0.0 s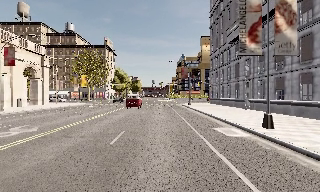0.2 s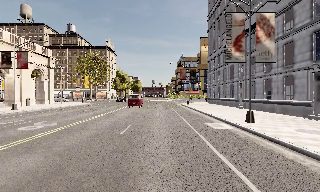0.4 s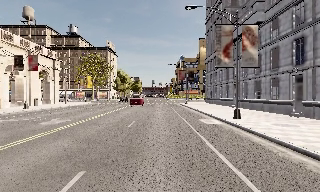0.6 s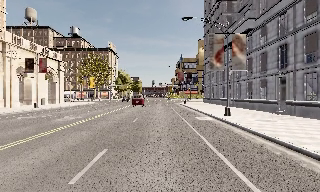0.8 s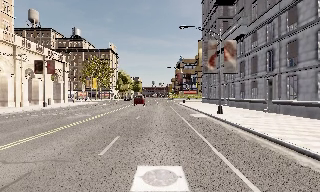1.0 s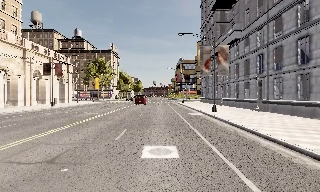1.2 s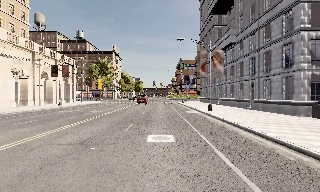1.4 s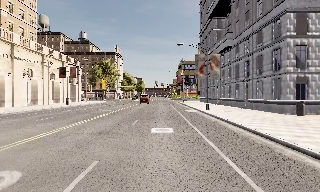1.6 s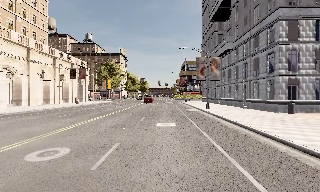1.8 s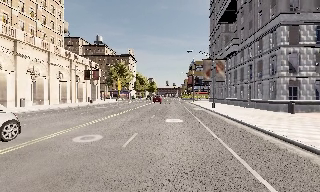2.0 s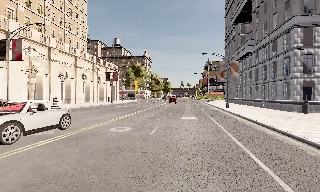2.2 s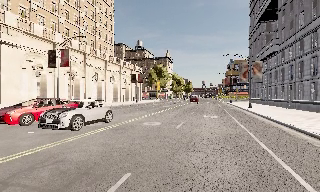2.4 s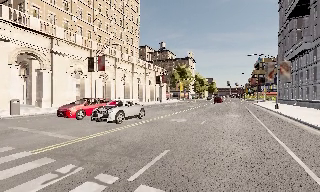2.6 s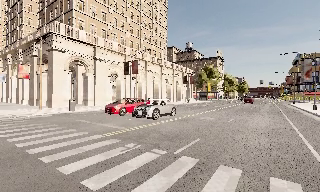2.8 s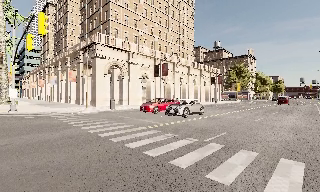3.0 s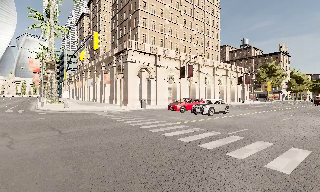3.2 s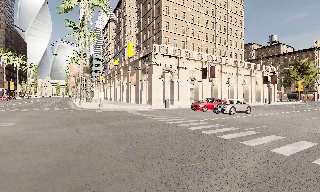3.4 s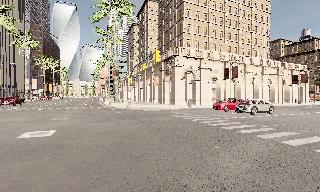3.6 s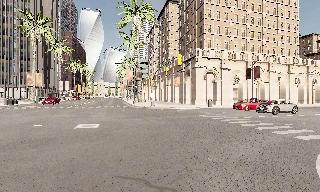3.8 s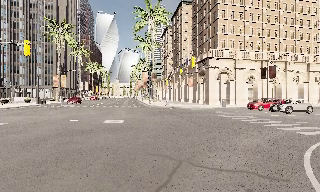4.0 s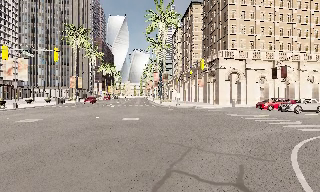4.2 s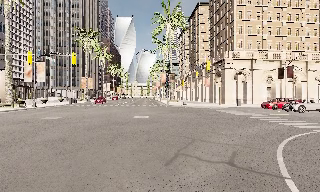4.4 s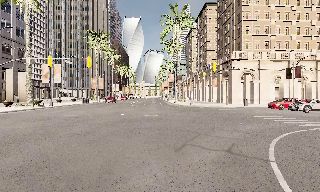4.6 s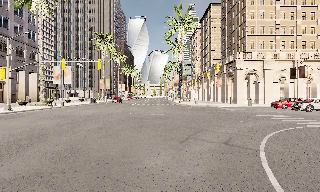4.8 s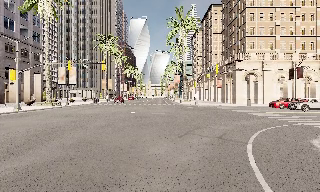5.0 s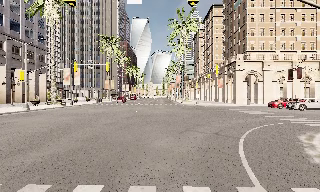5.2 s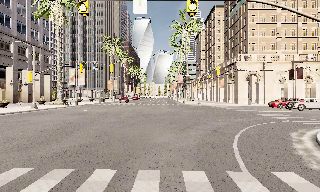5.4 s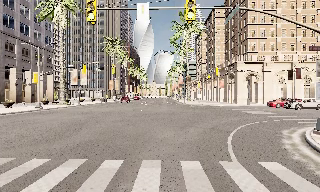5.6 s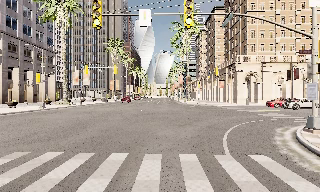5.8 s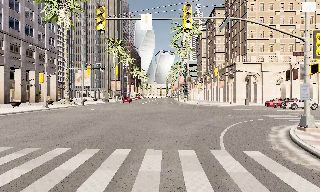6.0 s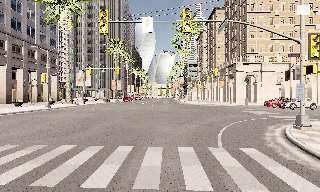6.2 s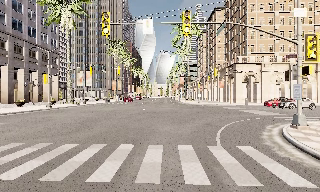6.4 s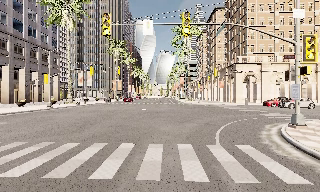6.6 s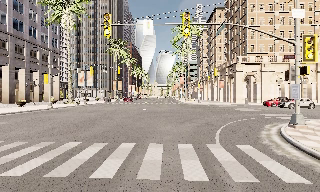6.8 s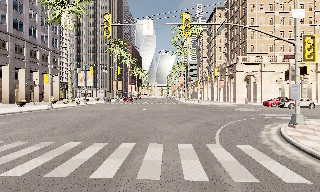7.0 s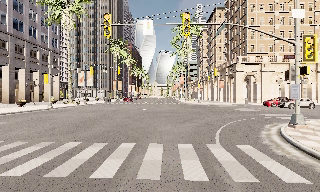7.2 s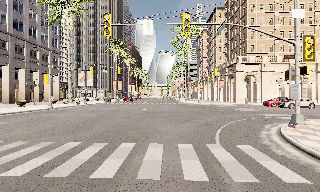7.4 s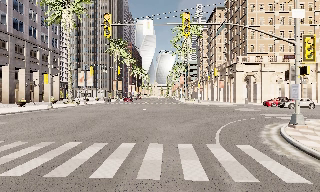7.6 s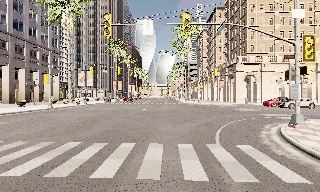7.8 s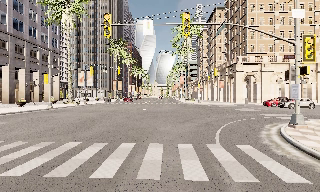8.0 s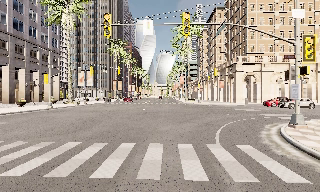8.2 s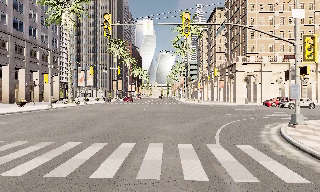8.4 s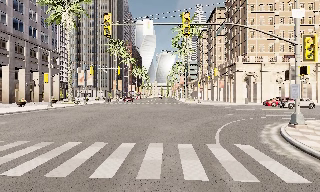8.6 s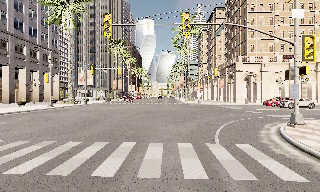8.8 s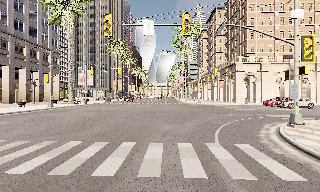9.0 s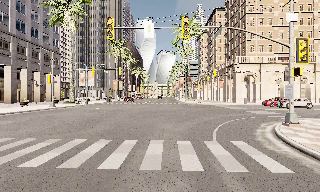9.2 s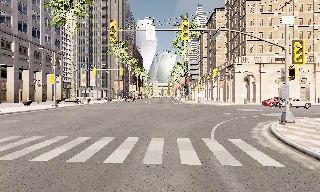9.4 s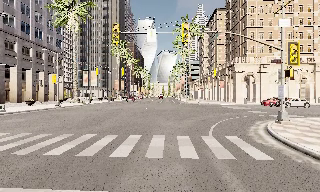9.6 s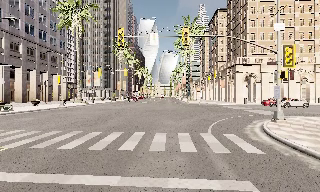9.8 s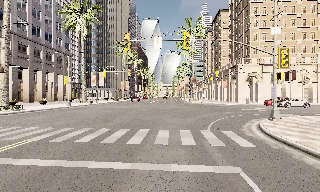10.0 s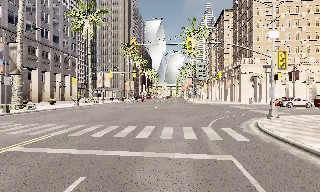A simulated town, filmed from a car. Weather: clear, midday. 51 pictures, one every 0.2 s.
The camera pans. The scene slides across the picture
to the right.
The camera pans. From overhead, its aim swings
counterclockwise.
0.0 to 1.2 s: The camera travels backward, about 9 m, so what stands in front gets smaller.
1.2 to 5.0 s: The camera swings to its left by about 90 degrees, and the scene slides to the right. It travels backward, about 25 m. It loses speed.
5.0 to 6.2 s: The camera travels backward, about 2.5 m, so what stands in front gets smaller. It loses speed.
6.2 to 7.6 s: The camera shifts only a little, or ends up much as it began.
7.6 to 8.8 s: The camera keeps its place and its aim.
8.8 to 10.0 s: The camera travels backward, about 3 m, so what stands in front gets smaller. It gains speed.
The film runs backward here.
